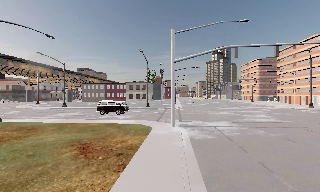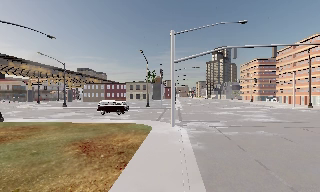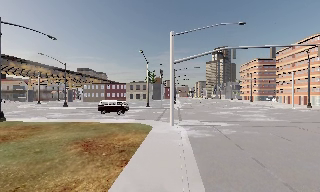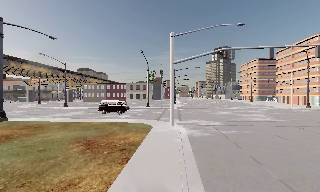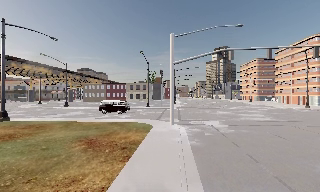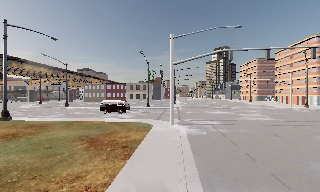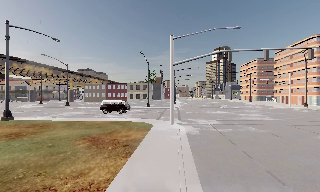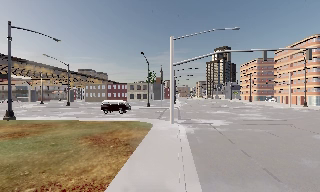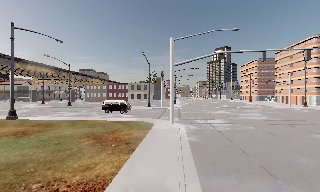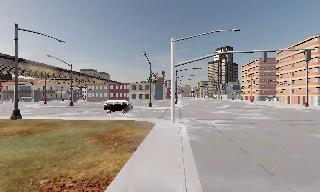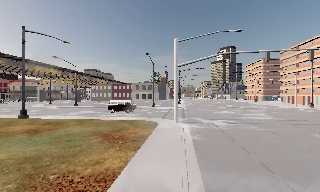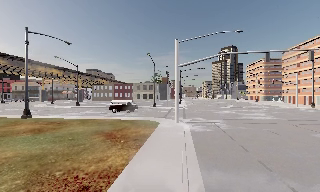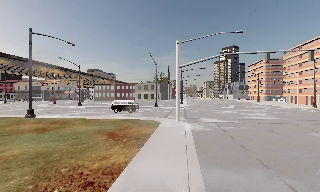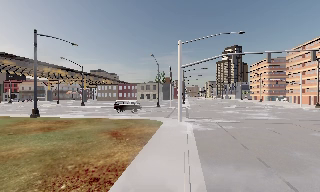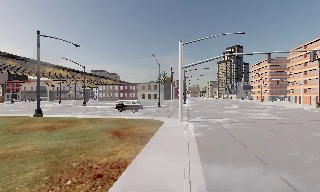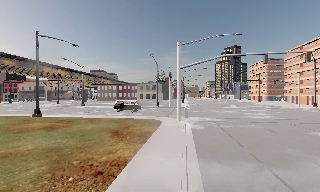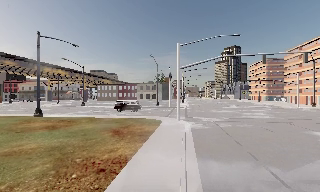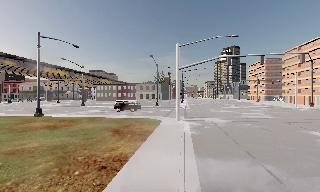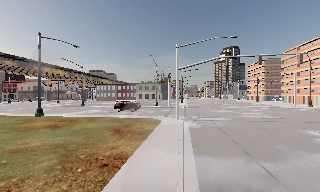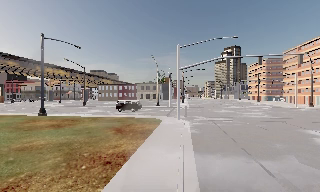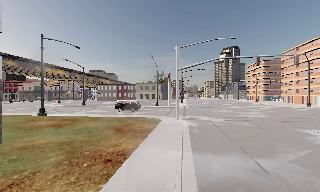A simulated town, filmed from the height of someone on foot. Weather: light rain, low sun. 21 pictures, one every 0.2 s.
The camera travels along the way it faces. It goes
backward.
0.0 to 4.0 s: The camera travels backward, about 4 m, so what stands in front gets smaller.
The film runs backward here.
